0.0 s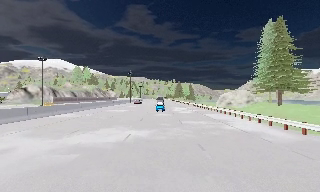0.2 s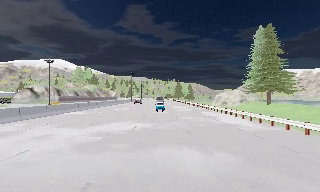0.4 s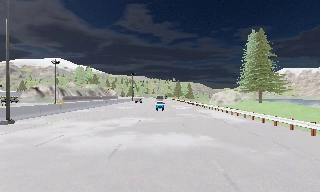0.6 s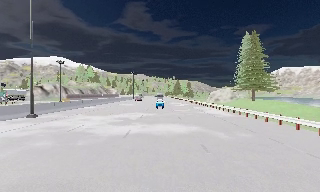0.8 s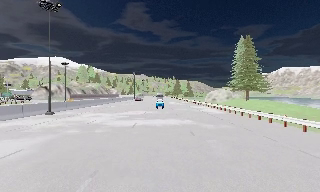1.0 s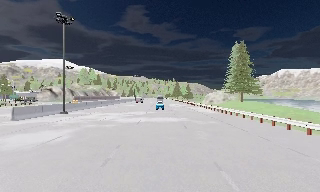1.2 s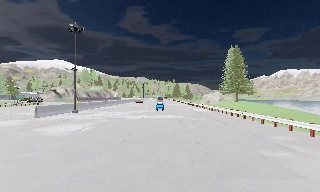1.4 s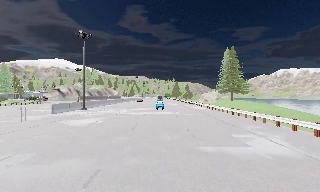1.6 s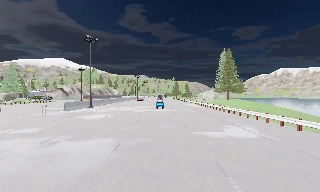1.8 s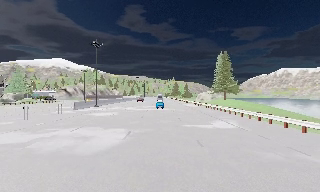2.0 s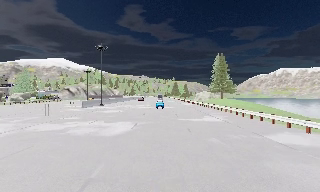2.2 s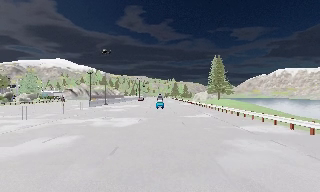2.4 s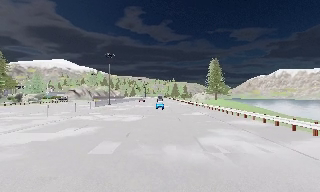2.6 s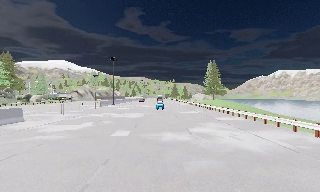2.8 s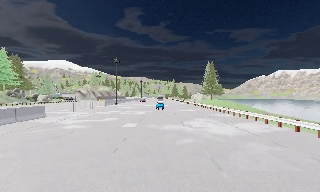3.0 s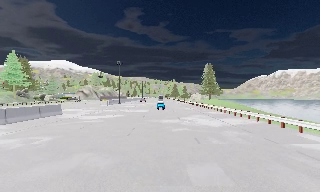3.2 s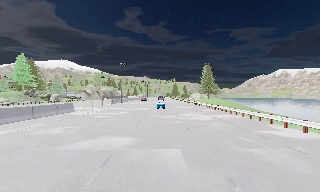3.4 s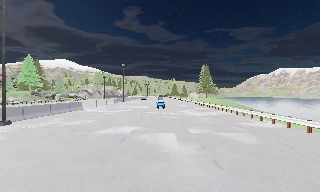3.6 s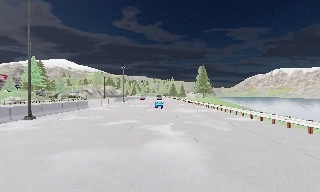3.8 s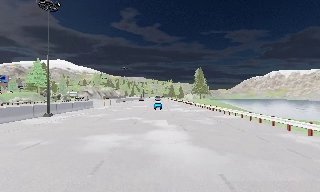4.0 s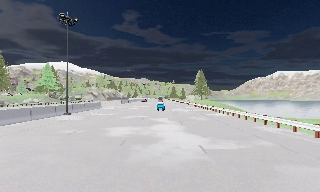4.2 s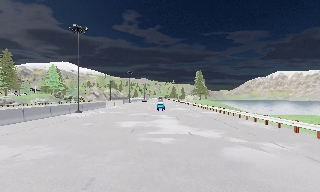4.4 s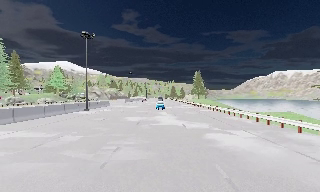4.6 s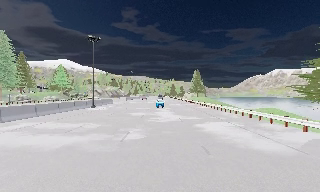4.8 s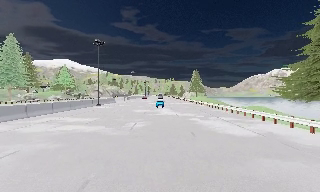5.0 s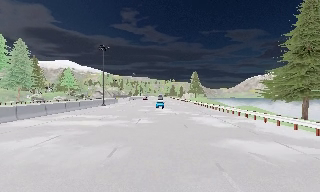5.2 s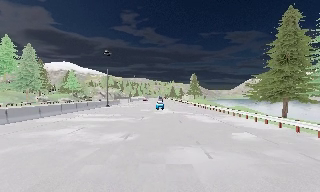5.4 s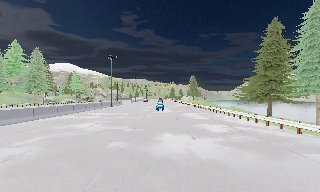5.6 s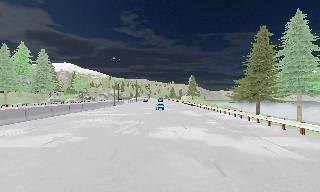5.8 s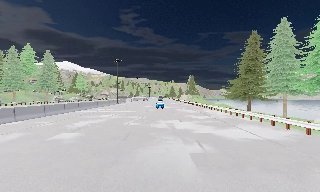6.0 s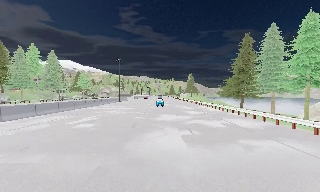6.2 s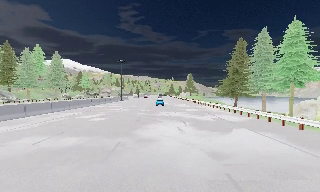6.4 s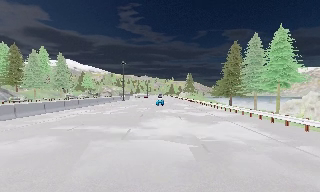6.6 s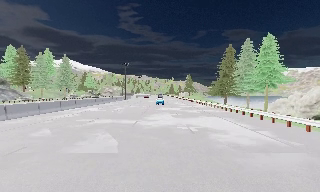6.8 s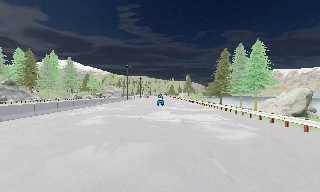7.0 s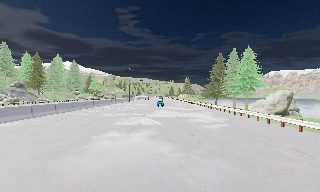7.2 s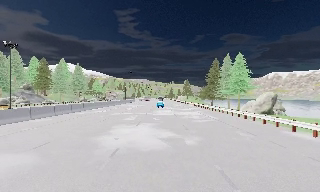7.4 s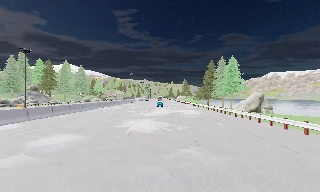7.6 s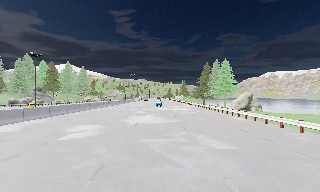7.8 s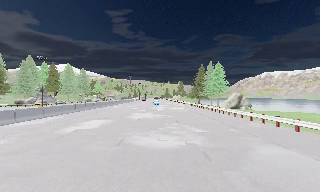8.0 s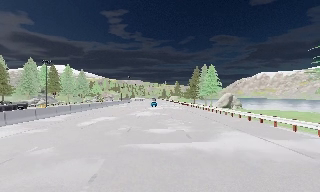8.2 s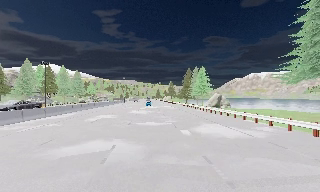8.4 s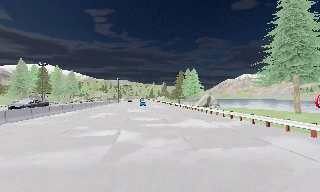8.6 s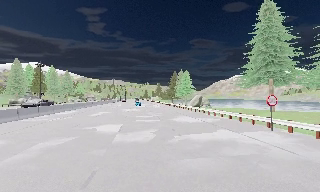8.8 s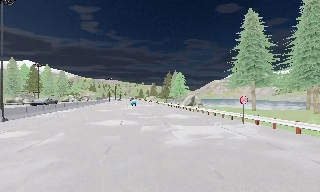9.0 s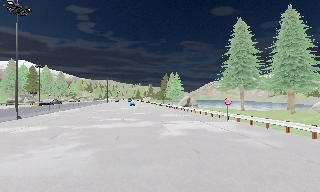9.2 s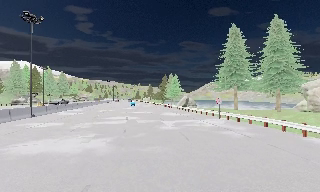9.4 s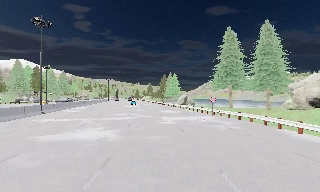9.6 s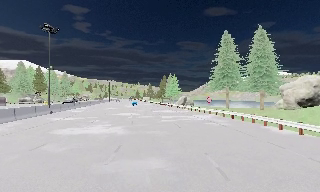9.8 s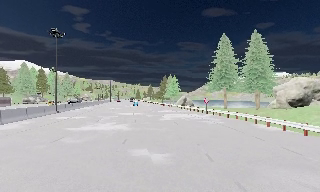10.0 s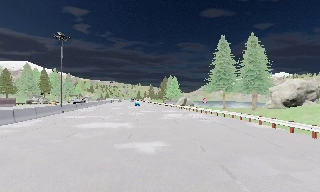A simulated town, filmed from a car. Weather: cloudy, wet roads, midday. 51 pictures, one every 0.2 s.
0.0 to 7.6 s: The camera travels backward, about 100 m, so what stands in front gets smaller.
7.6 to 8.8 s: The camera swings to its right by about 10 degrees, and the scene slides to the left. It travels backward, about 16 m, so what stands in front gets smaller.
8.8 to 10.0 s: The camera travels backward, about 10 m, so what stands in front gets smaller. It loses speed.
The film runs backward here.
